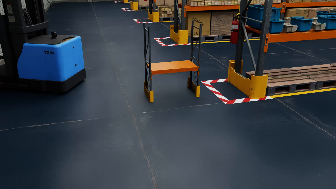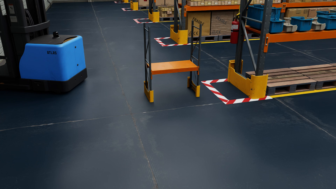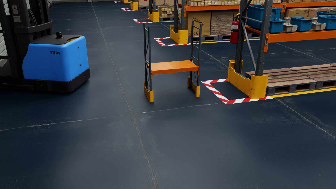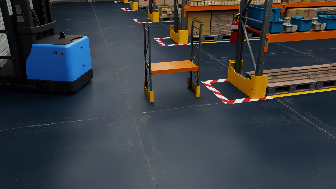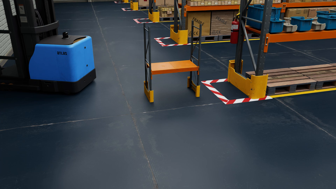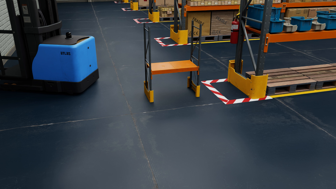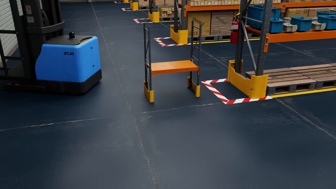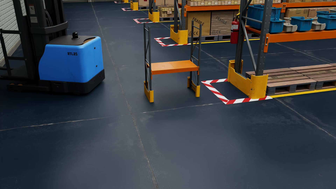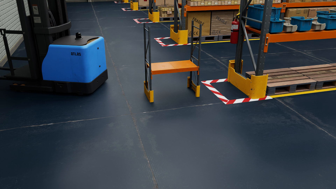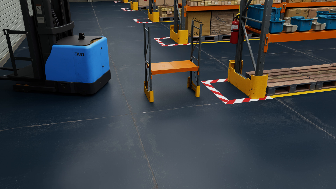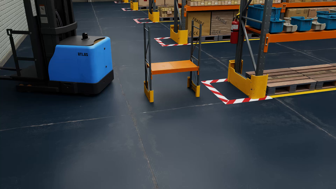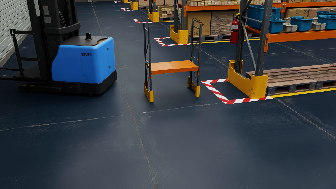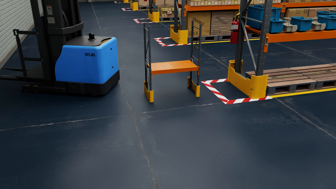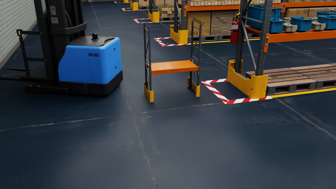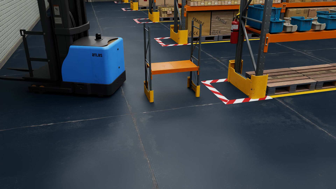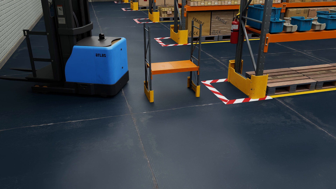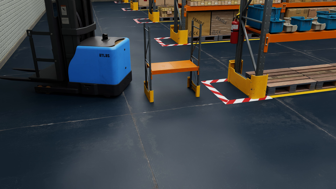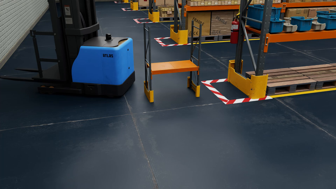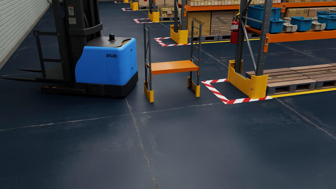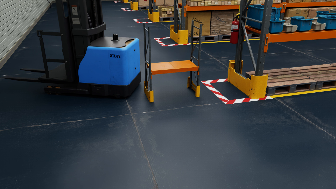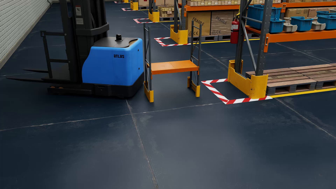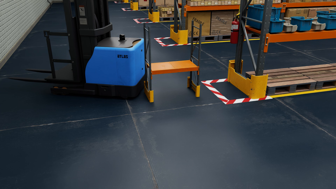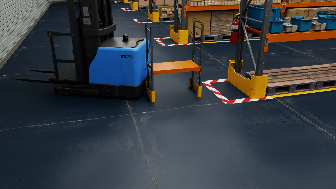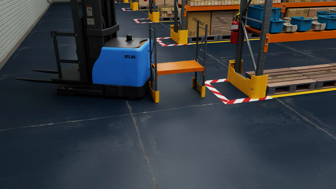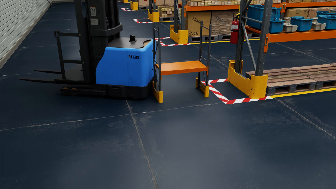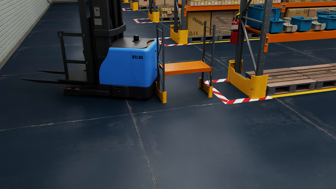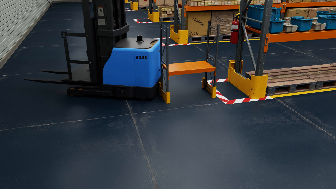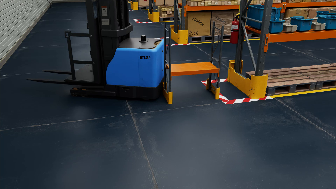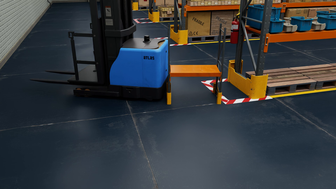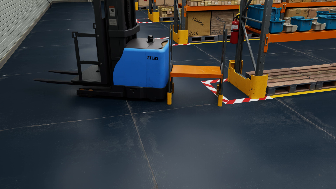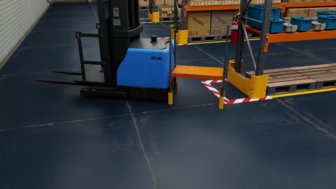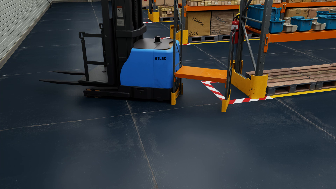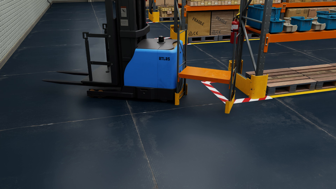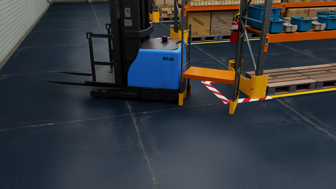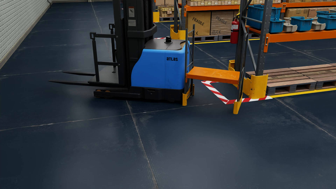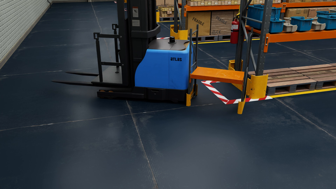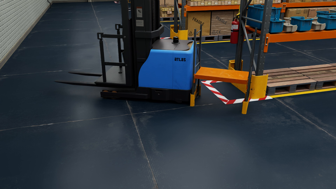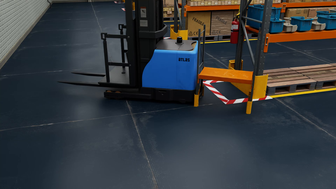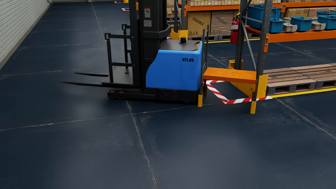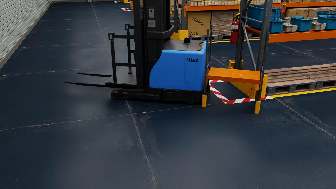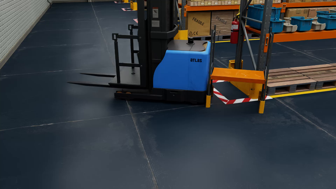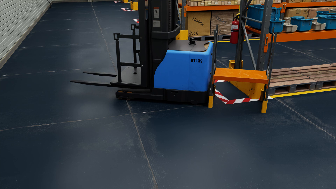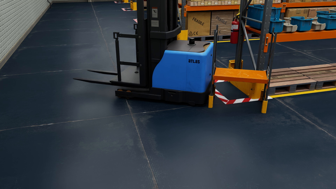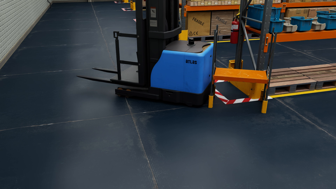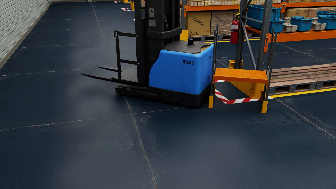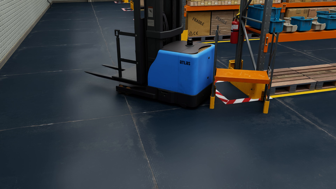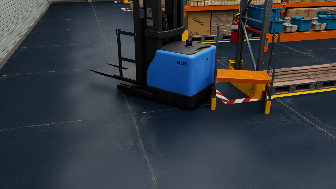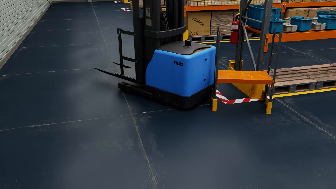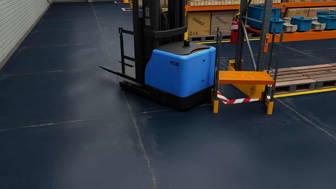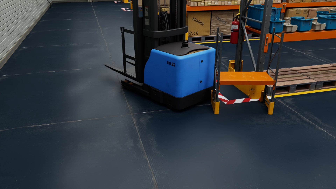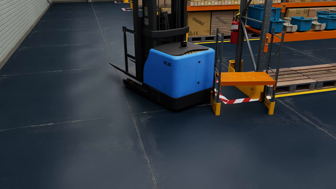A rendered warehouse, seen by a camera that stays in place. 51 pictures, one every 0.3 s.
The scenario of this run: A forklift runs into an object in its way.
